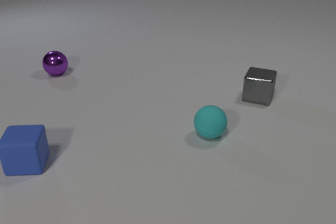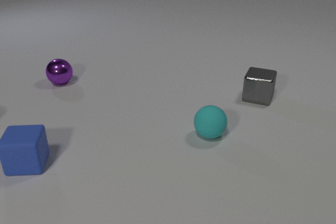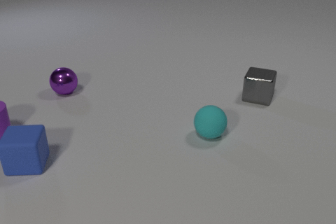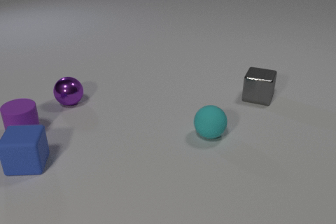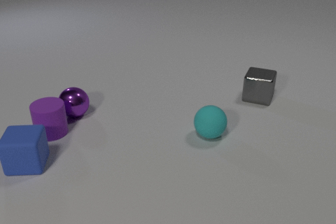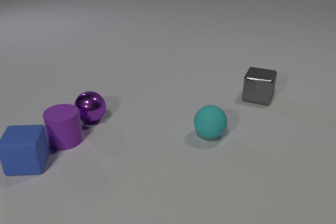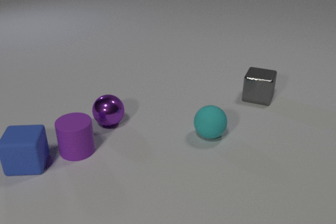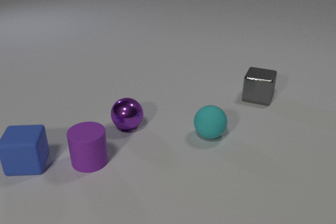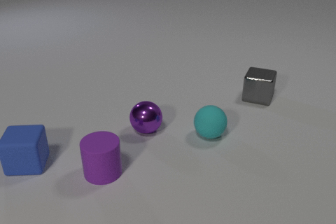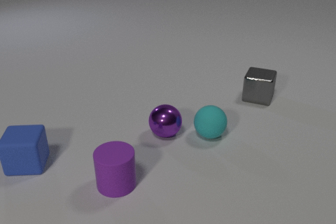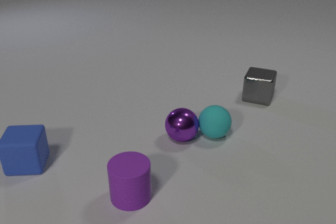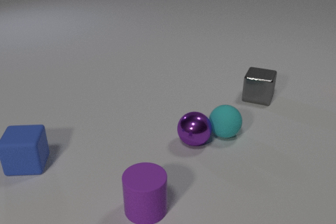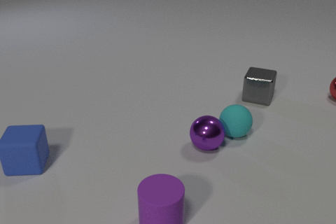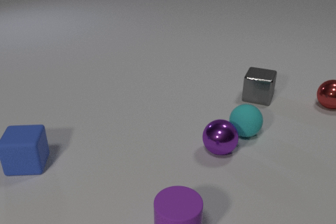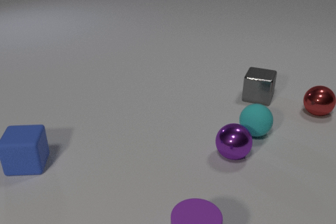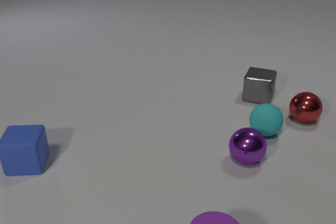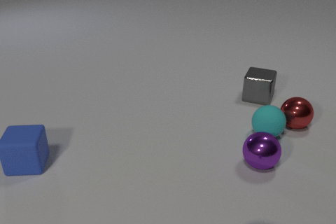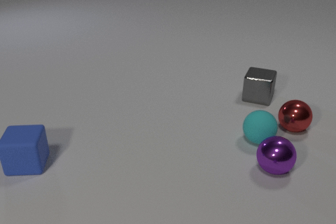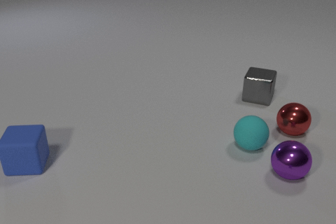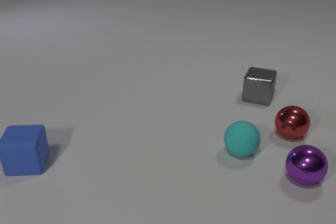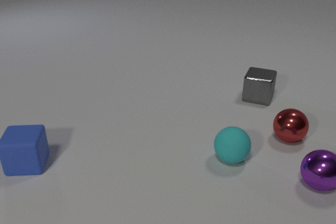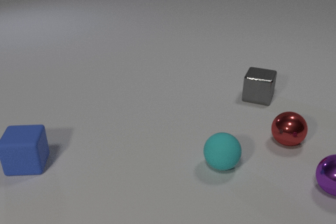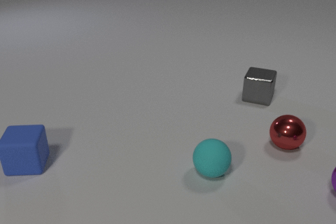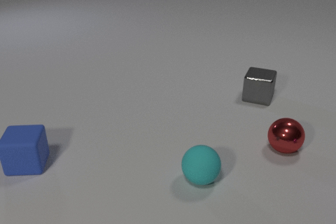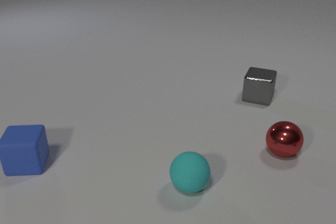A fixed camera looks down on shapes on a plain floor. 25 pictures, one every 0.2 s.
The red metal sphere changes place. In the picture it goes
toward the camera.
0.0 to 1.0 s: The purple rubber cylinder comes in at the left edge, slides to the right and toward the camera. The purple metal sphere rolls toward the camera. The purple rubber cylinder and the purple metal sphere collide.
1.0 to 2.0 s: The purple rubber cylinder slides toward the camera and to the right. The purple metal sphere rolls to the right and toward the camera. The purple metal sphere and the cyan rubber sphere collide.
2.0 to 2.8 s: The purple rubber cylinder slides toward the camera and to the right. The purple metal sphere rolls to the right and toward the camera. The cyan rubber sphere rolls to the right. The red metal sphere comes in at the right edge, rolls toward the camera and to the left.
2.8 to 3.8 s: The purple rubber cylinder slides to the right and toward the camera, leaves at the bottom edge. The purple metal sphere rolls to the right. The cyan rubber sphere rolls toward the camera. The red metal sphere rolls toward the camera and to the left. The cyan rubber sphere and the red metal sphere collide.
3.8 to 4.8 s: The purple metal sphere rolls to the right, leaves at the right edge. The cyan rubber sphere rolls toward the camera and to the left. The red metal sphere rolls toward the camera.
How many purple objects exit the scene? 2.
Are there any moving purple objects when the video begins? yes.
What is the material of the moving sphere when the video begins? metal.
